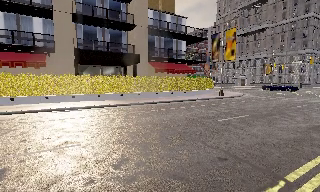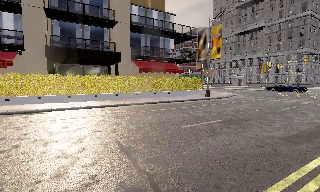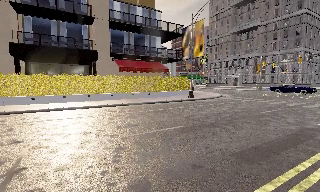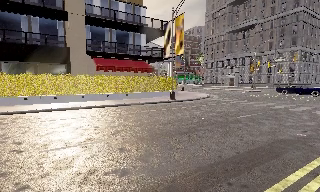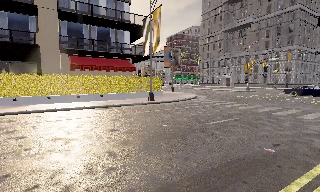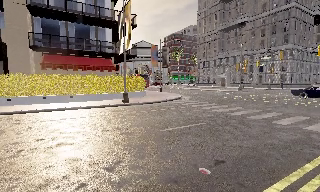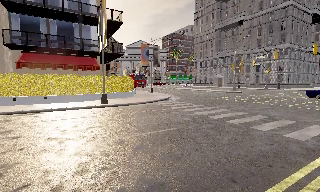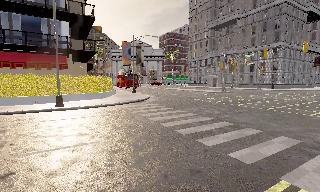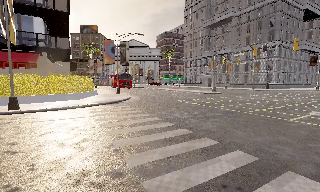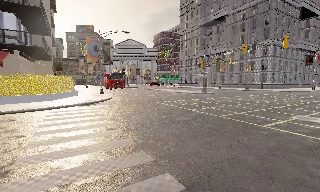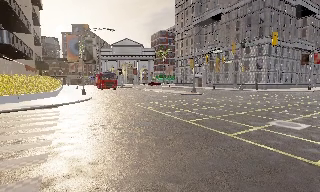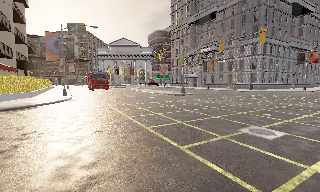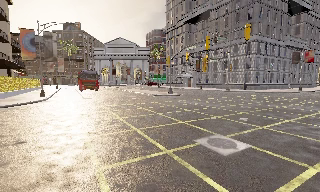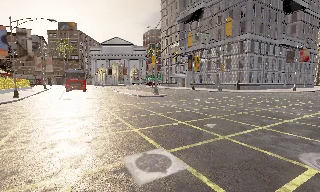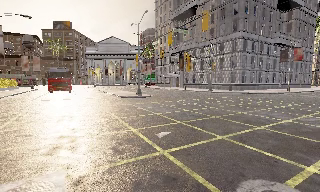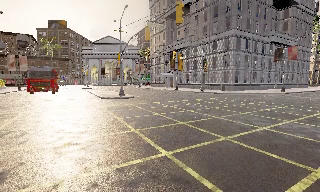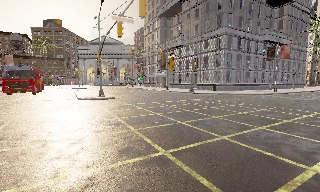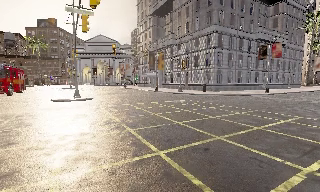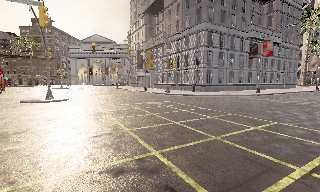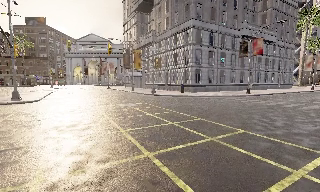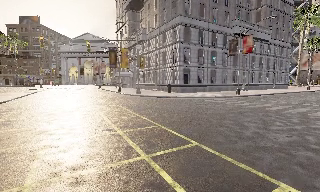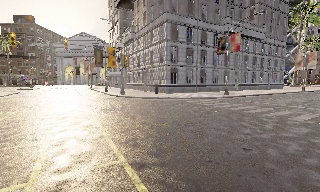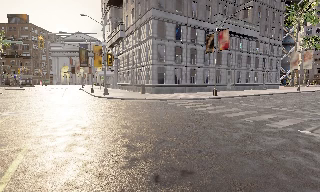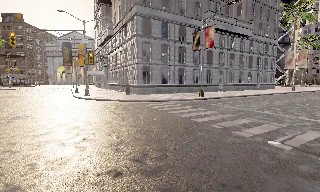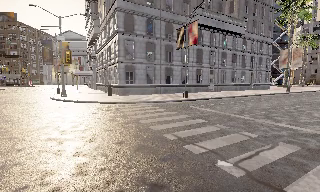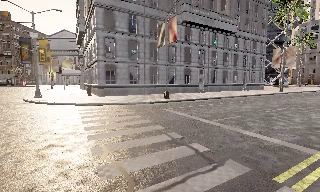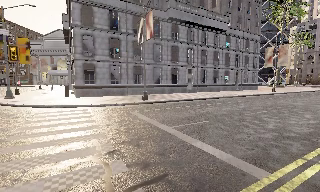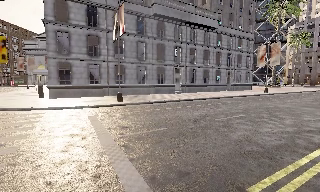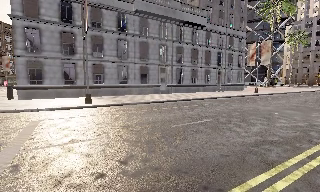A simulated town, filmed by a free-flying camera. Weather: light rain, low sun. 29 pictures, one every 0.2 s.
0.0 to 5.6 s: The camera travels to its right and forward, about 55 m, so close, fixed things drift to the left.
The film runs forward here.
